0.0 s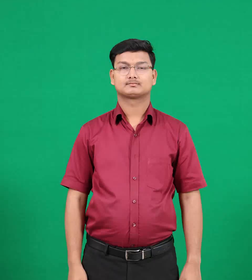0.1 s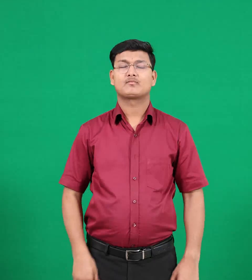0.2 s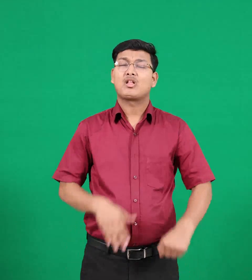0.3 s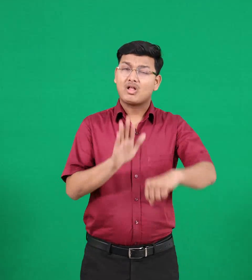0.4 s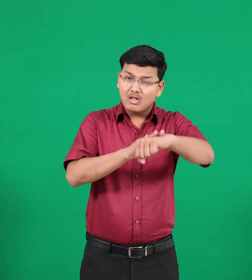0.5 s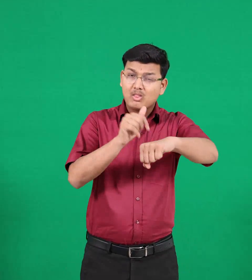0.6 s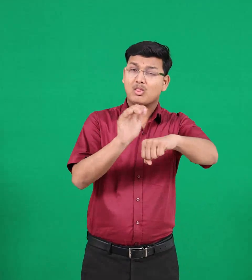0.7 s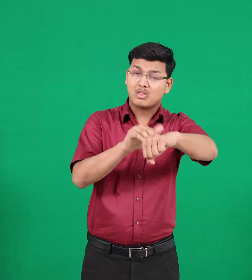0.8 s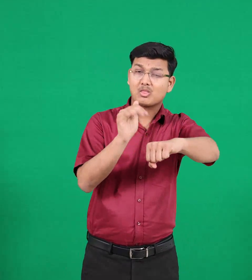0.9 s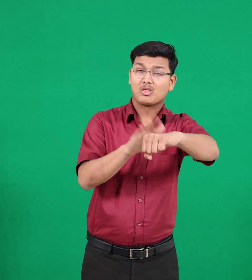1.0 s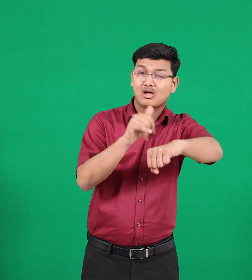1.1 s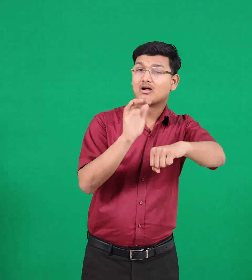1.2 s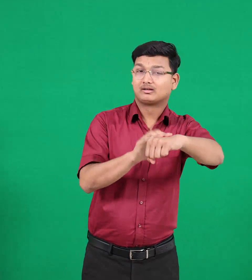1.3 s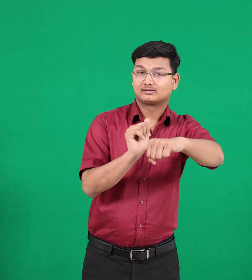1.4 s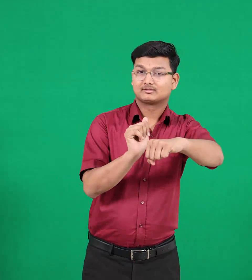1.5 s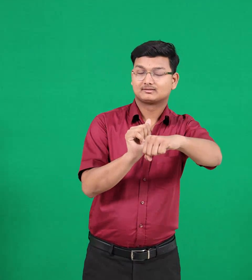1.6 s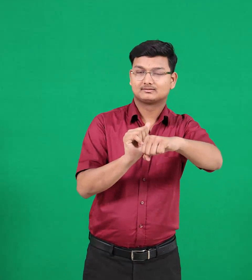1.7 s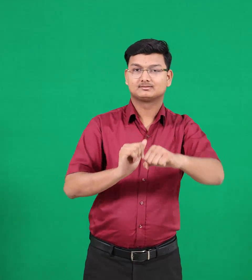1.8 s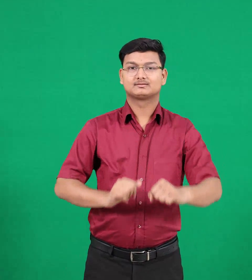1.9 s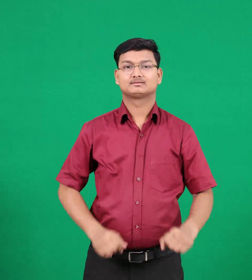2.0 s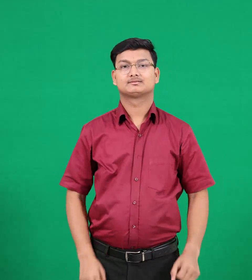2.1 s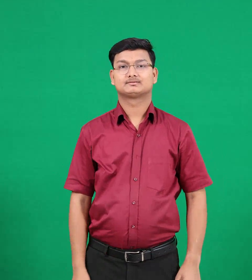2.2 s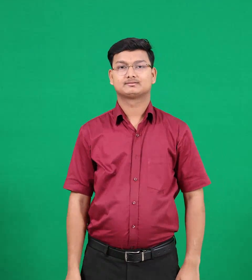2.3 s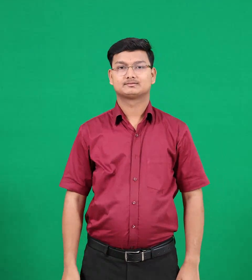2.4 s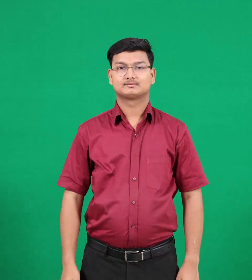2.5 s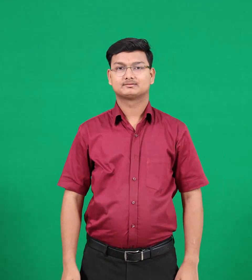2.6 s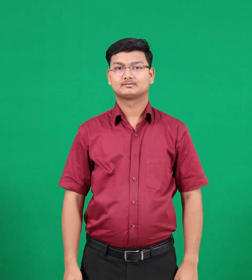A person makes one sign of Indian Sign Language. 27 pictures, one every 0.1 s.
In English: calls
